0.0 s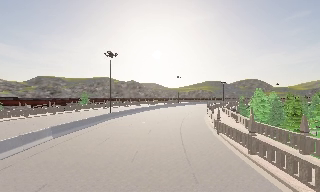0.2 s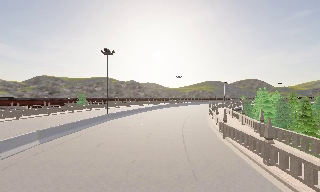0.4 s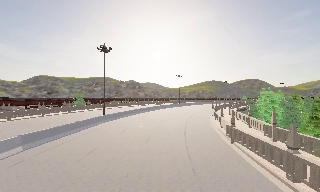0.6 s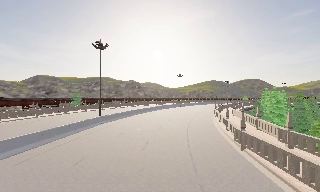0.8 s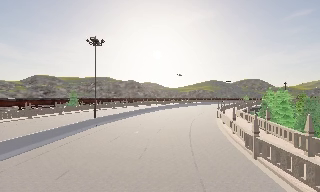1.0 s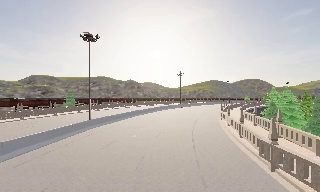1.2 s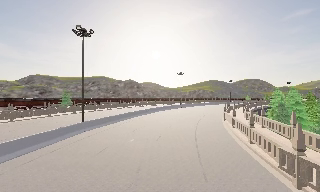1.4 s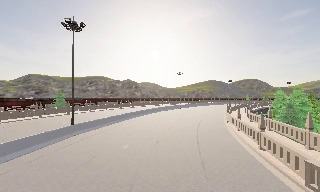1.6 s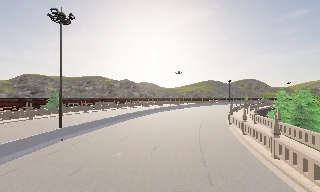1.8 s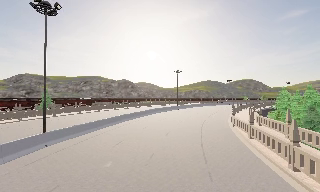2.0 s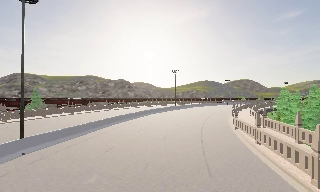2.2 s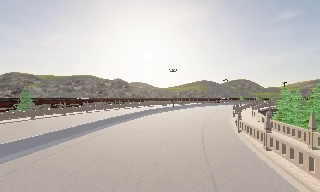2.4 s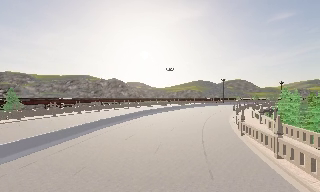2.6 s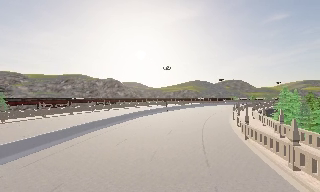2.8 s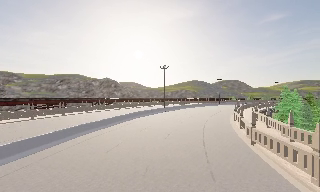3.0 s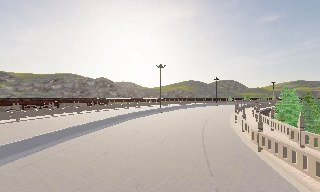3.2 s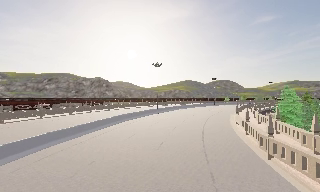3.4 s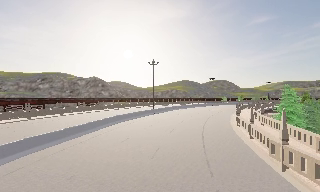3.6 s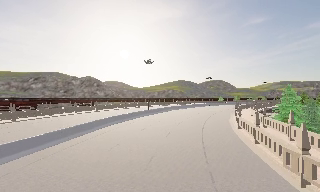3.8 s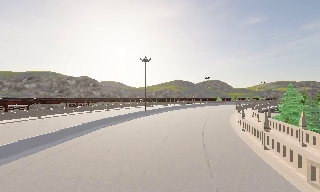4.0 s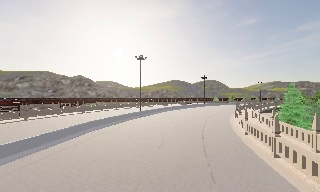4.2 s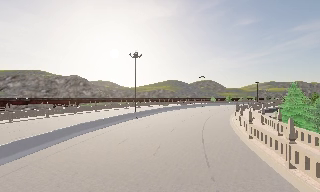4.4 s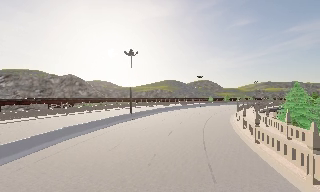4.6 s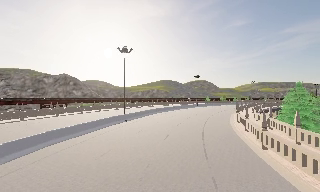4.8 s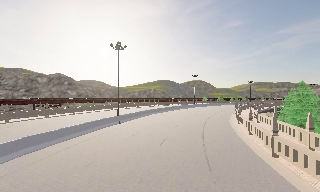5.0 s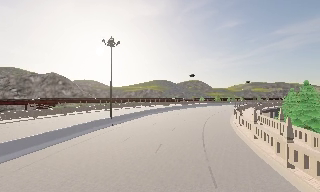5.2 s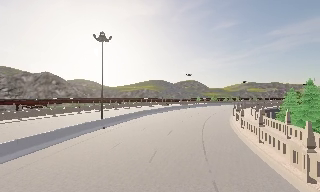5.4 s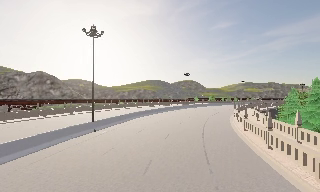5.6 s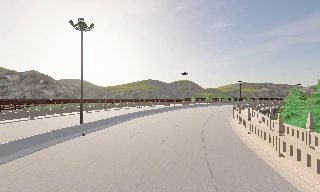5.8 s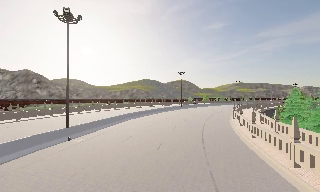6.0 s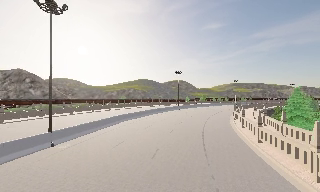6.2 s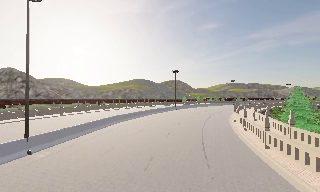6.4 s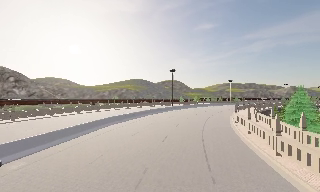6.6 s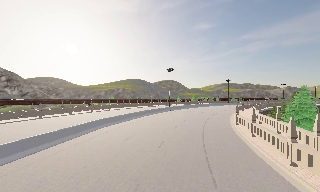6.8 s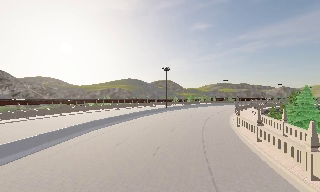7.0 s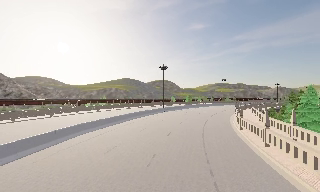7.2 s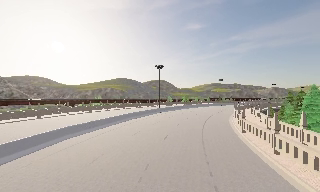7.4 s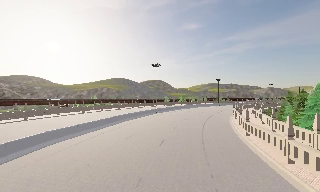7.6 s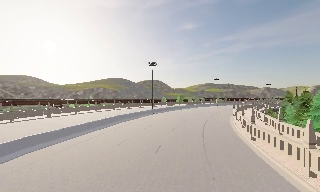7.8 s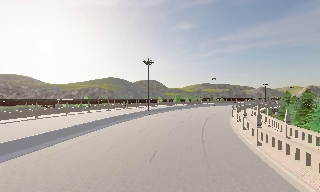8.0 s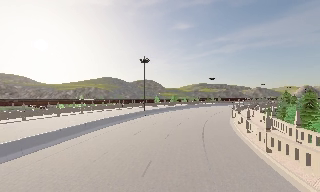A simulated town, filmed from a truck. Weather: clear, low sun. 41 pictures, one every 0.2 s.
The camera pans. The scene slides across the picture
to the left.
The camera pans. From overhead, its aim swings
clockwise.
0.0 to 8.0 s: The camera pans to its right, which is clockwise from overhead, by about 35 degrees. It travels forward, about 65 m.
The film runs forward here.
